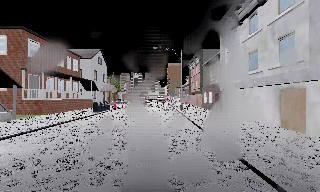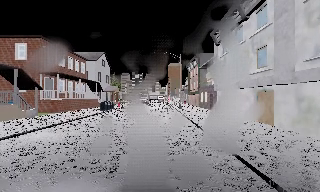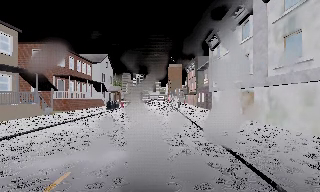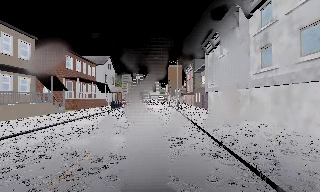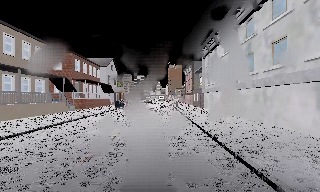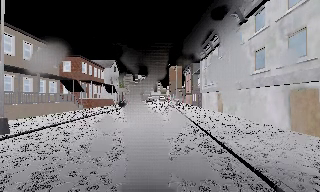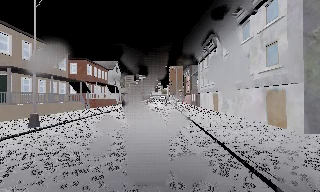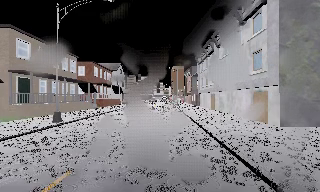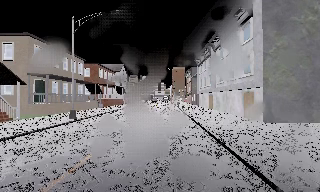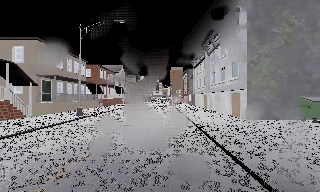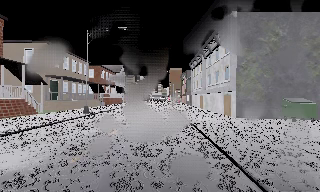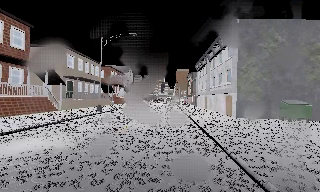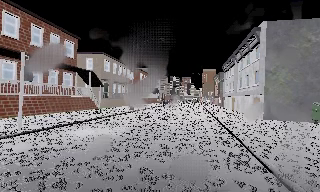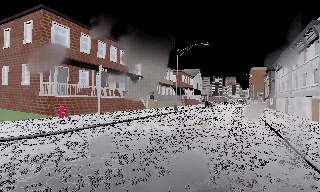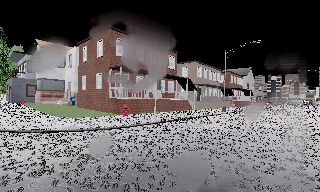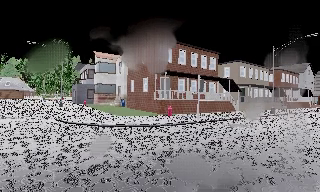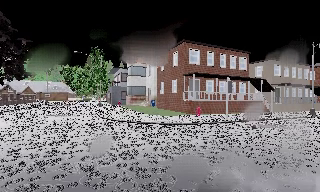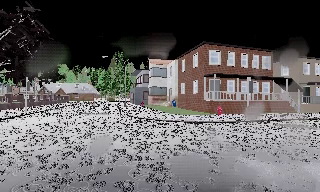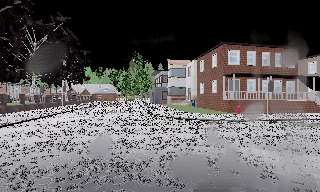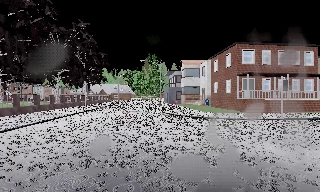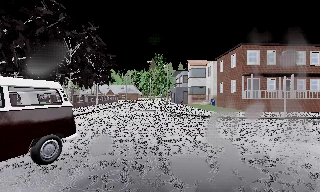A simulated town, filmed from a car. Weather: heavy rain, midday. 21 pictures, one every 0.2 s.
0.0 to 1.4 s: The camera travels backward, about 12 m, so what stands in front gets smaller.
1.4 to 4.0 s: The scene slides to the right, as the camera pans about 85 degrees to its left. It travels backward, about 15 m.
The film runs backward here.
